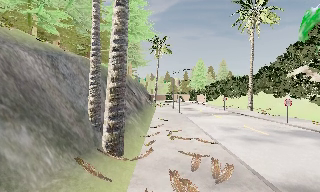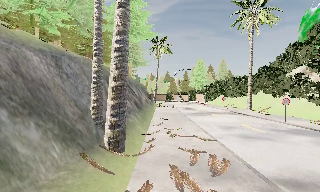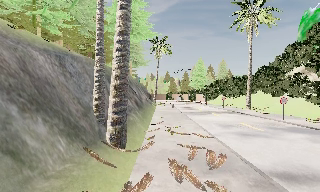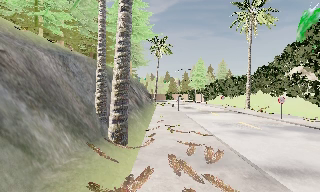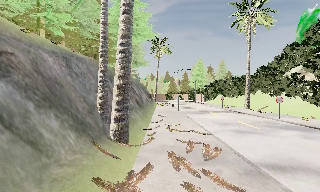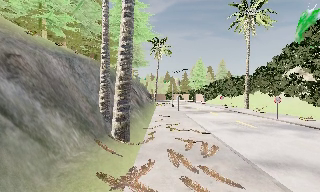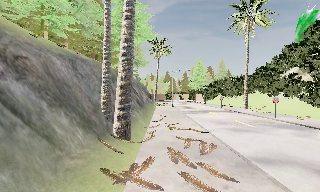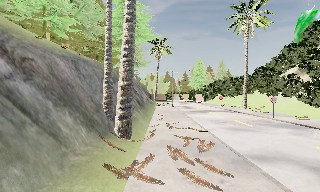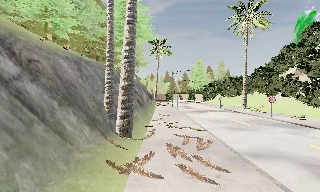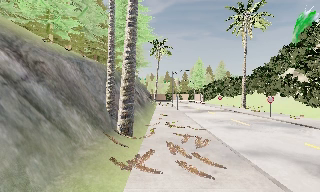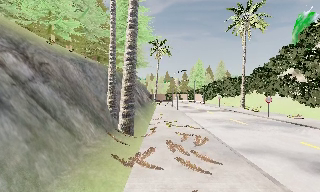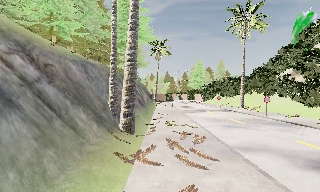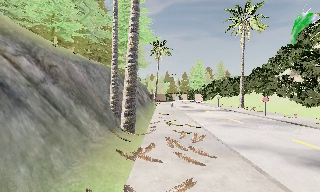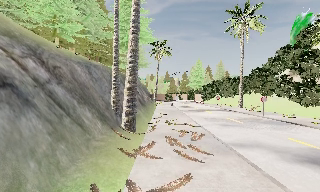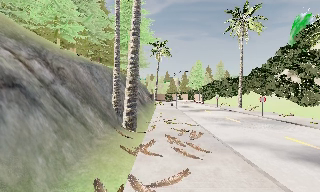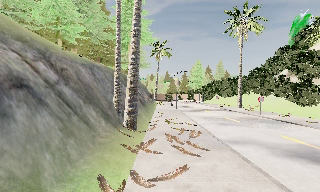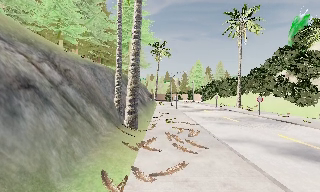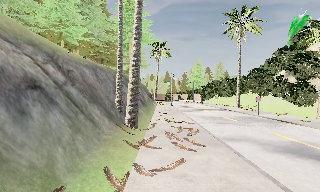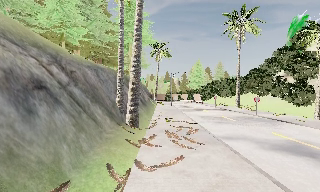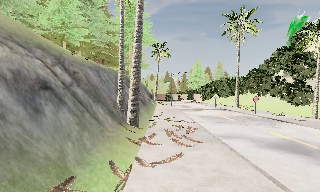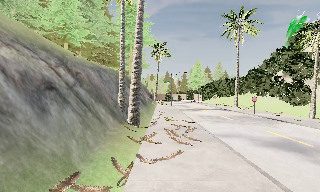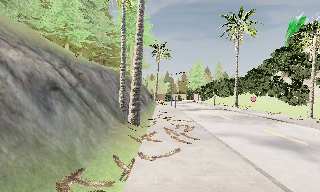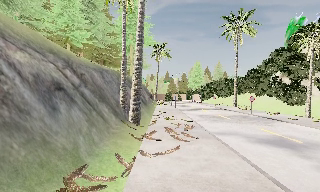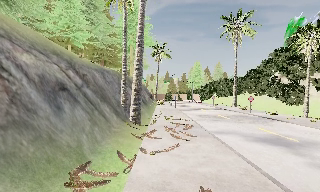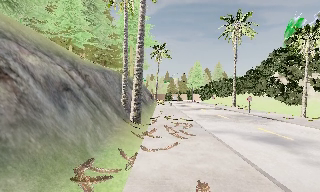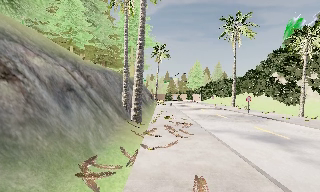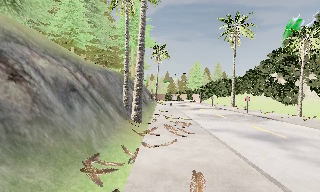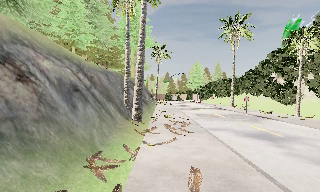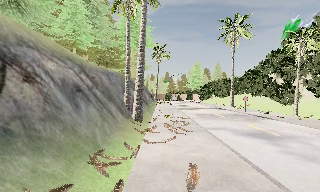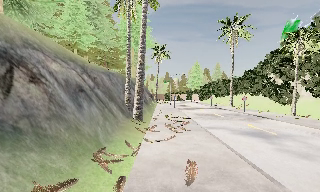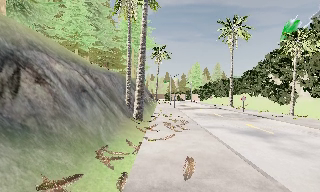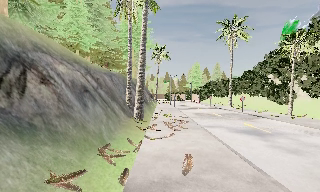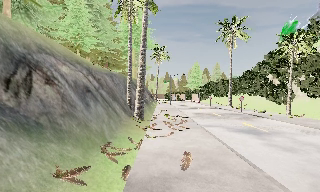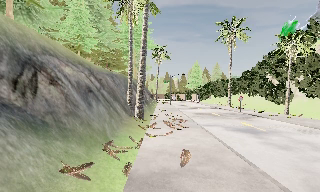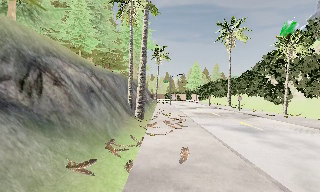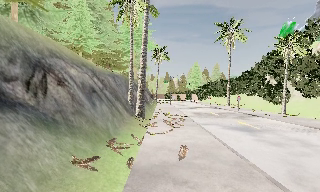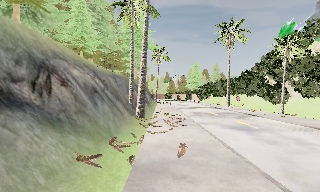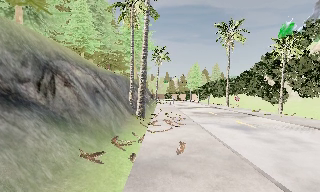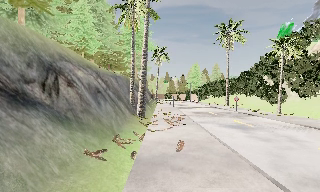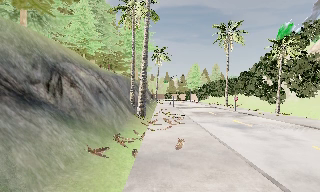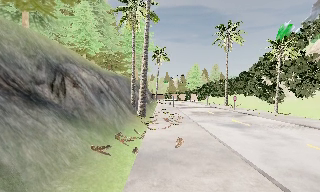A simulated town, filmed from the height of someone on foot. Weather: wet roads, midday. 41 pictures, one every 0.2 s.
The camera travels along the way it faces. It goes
backward.
0.0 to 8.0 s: The camera travels backward, about 10 m, so what stands in front gets smaller.
The film runs backward here.
